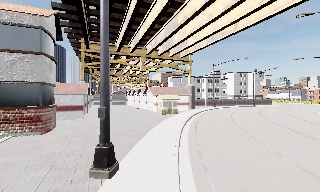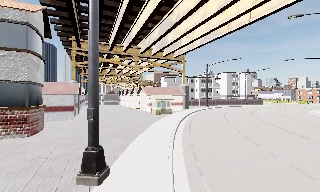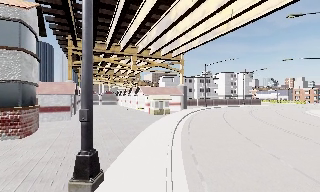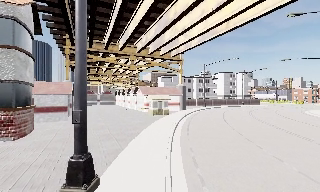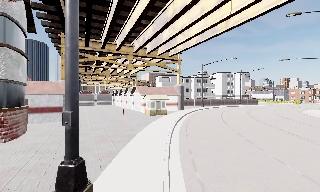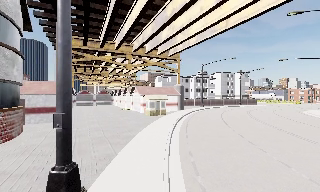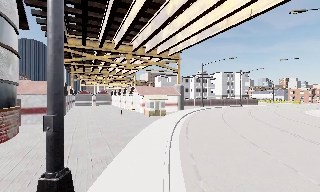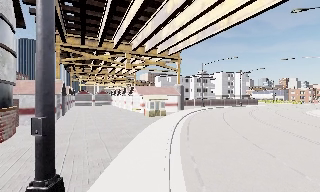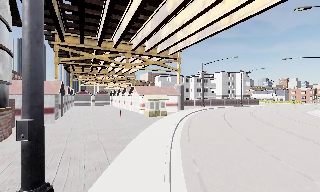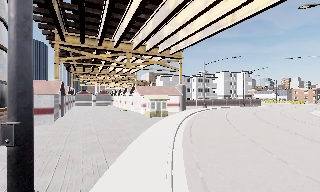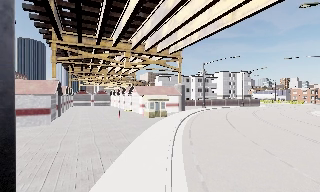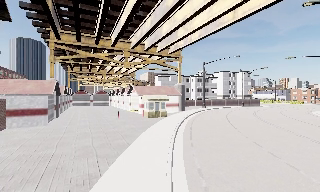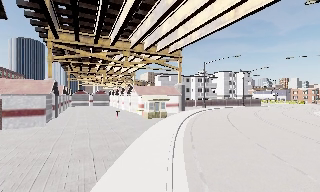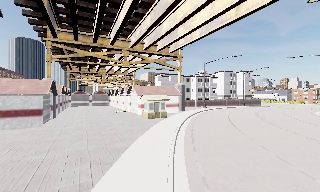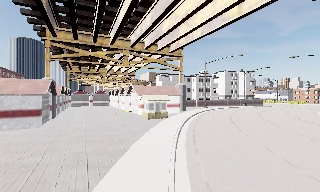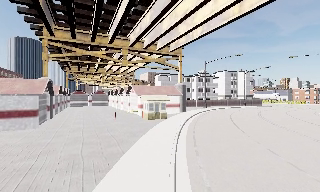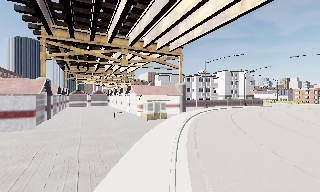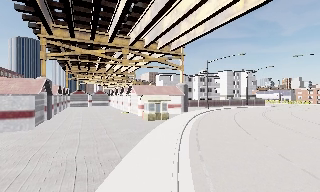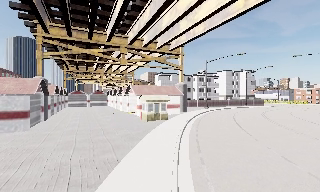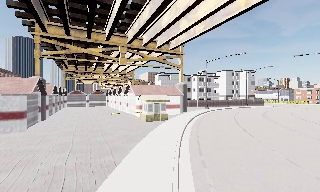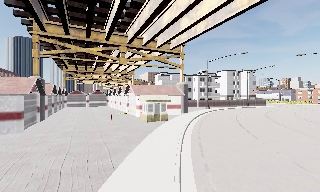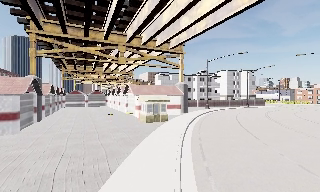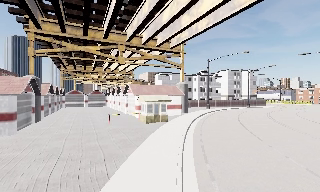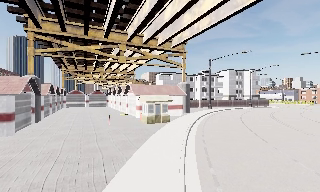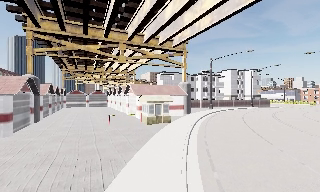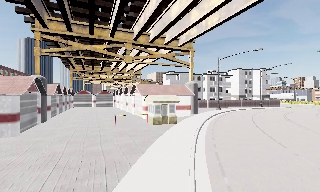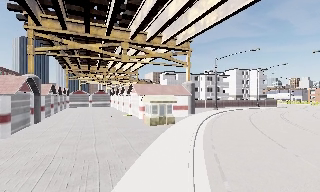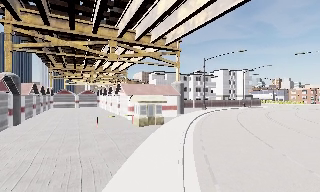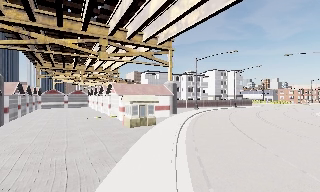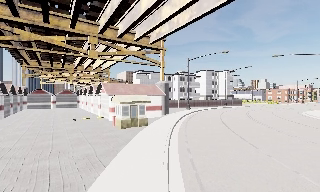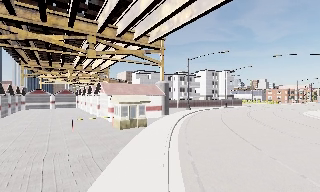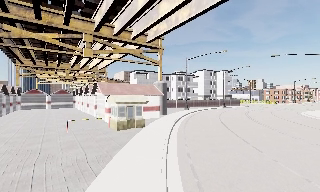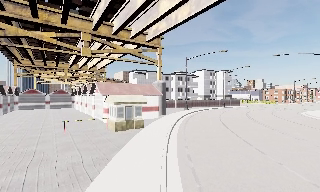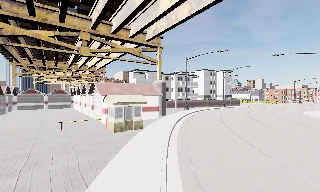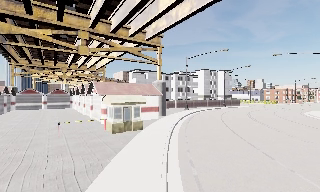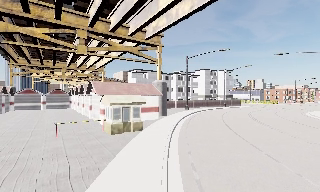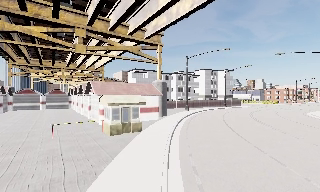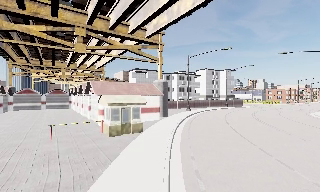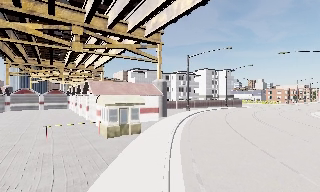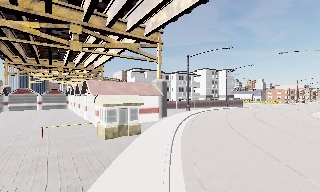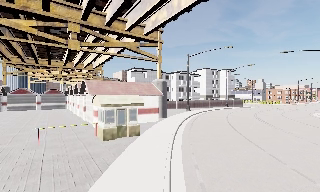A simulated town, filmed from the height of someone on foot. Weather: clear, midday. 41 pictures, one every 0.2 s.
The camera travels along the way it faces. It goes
forward.
0.0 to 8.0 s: The camera swings to its right by about 15 degrees, and the scene slides to the left. It travels forward, about 12 m, so what stands in front looms larger.
The film runs forward here.
